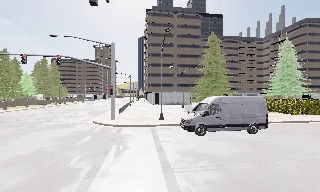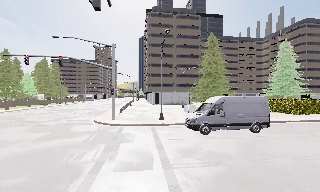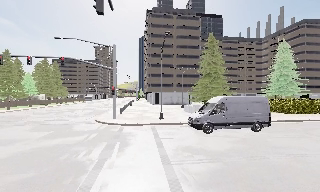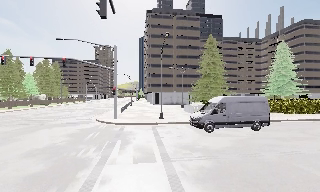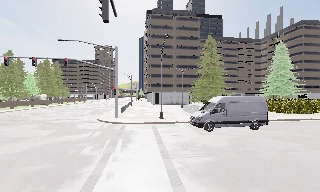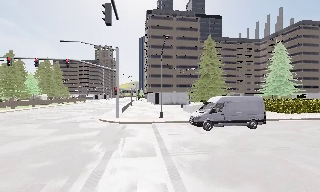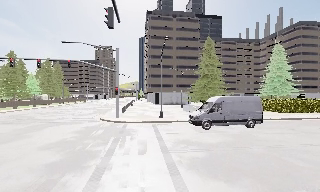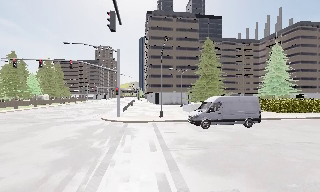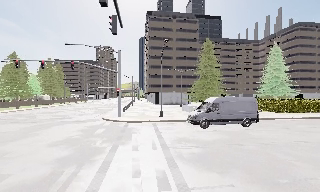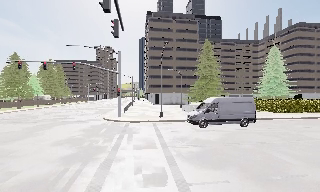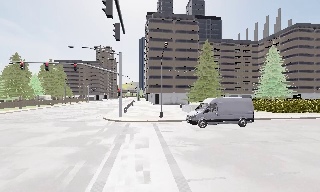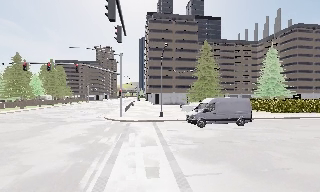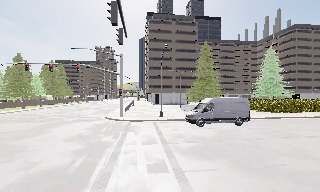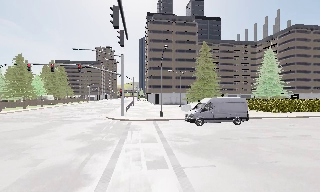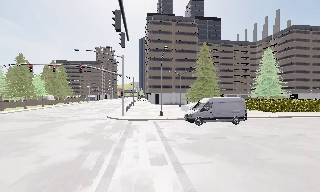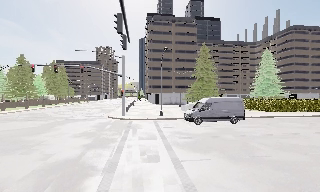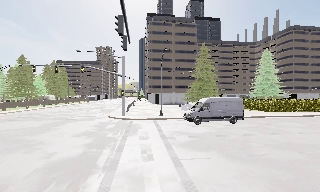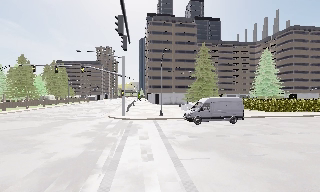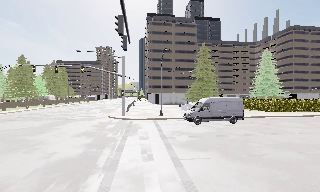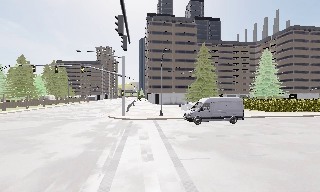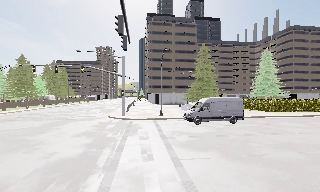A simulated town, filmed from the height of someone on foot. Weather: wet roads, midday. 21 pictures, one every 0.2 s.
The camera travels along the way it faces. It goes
backward.
0.0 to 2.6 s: The camera travels backward, about 4 m, so what stands in front gets smaller.
2.6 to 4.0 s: The camera travels backward, about 1 m, so what stands in front gets smaller. It loses speed.
The film runs backward here.
